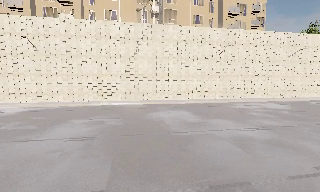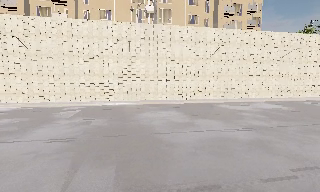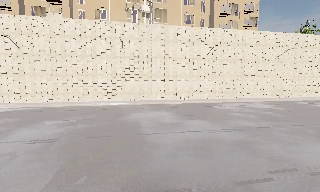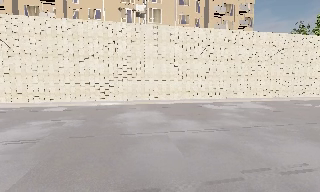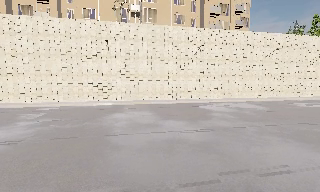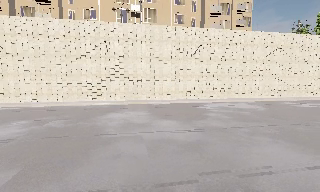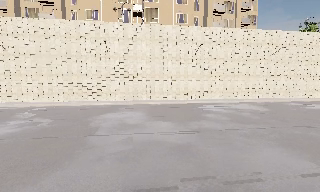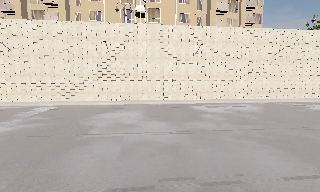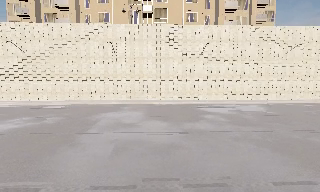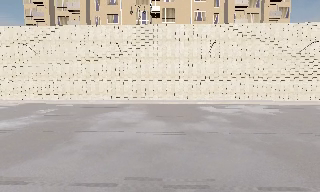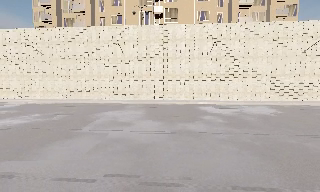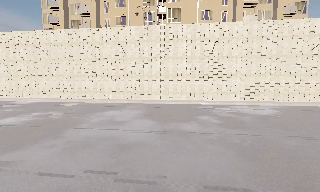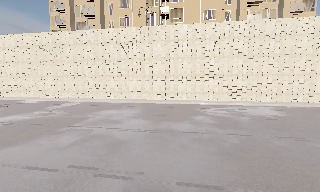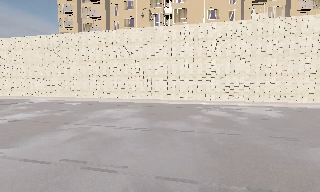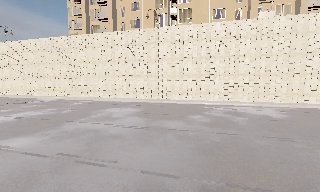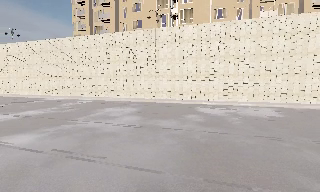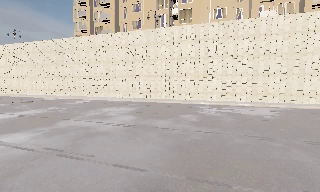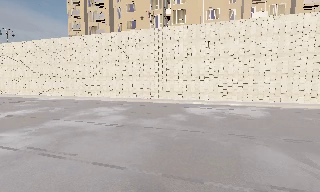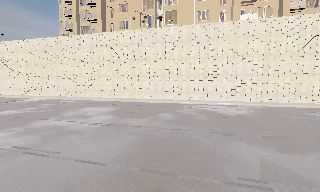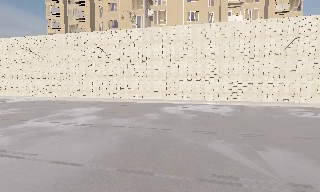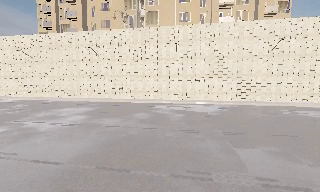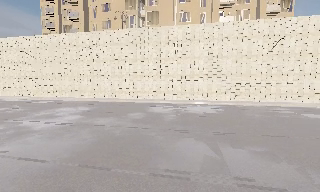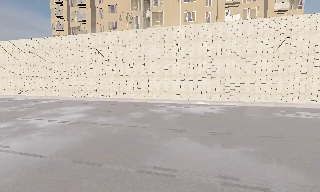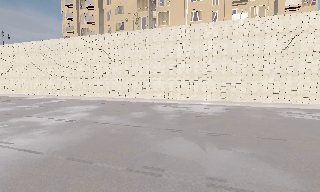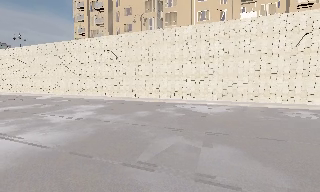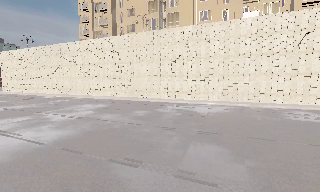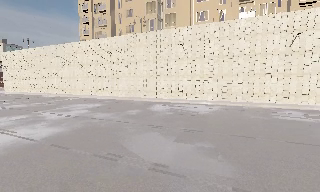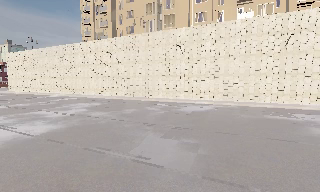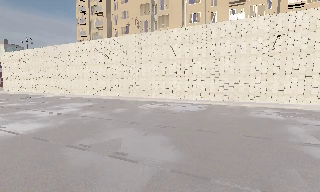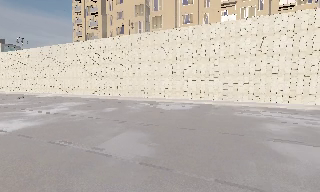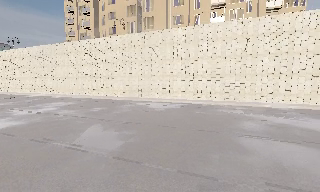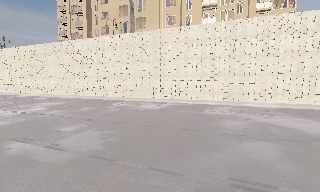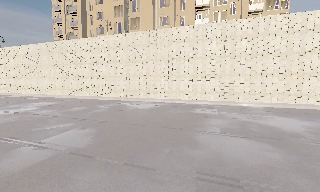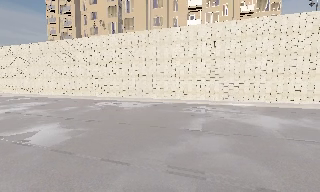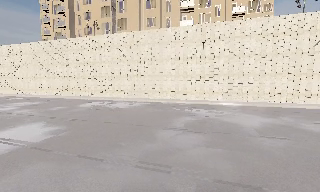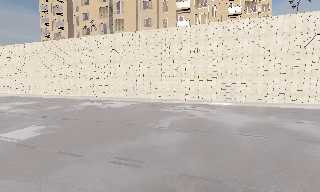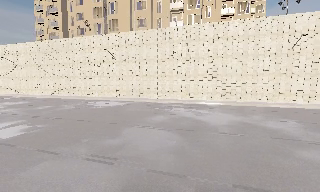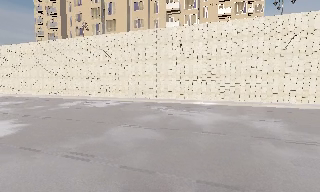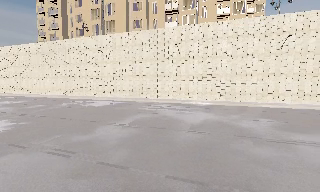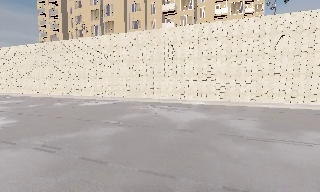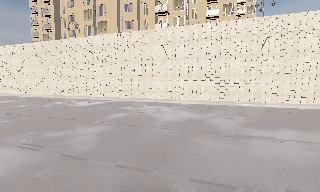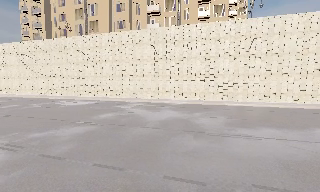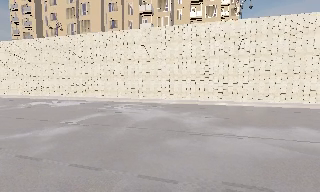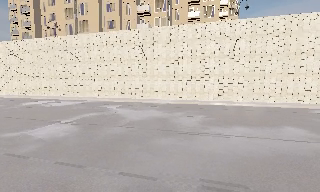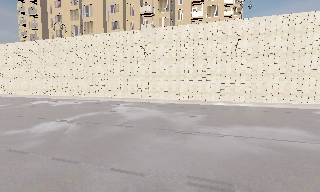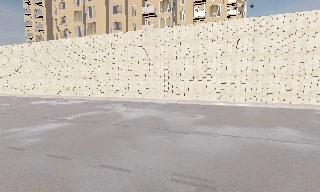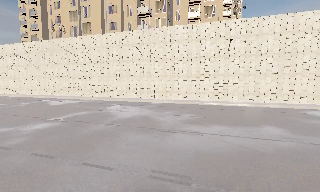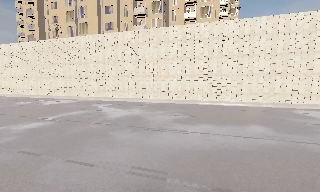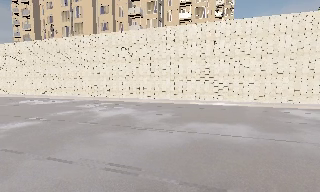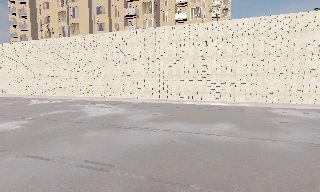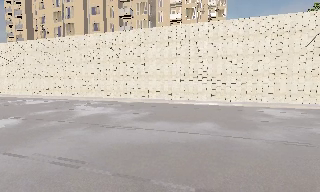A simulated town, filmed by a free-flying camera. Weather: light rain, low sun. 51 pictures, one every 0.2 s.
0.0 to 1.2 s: The camera travels to its right, about 4 m, so close, fixed things drift to the left.
1.2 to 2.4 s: The camera pans to its left, which is counterclockwise from overhead, by about 20 degrees. It travels to its right, about 4 m.
2.4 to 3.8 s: The camera travels to its right, about 3.5 m, so close, fixed things drift to the left.
3.8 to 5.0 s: The camera pans to its left, which is counterclockwise from overhead, by about 10 degrees. It travels to its right, about 3 m.
5.0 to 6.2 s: The camera travels to its right and backward, about 4.5 m, so close, fixed things drift to the left.
6.2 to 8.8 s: The camera travels to its right, about 9 m, so close, fixed things drift to the left.
8.8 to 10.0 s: The camera travels to its right, about 4 m, so close, fixed things drift to the left. It gains speed.
The film runs forward here.
